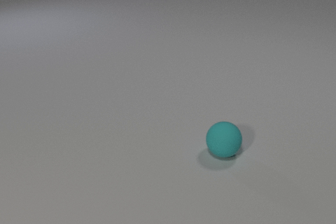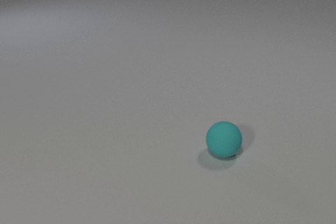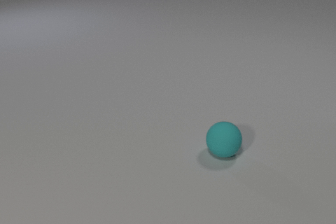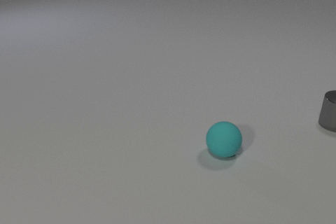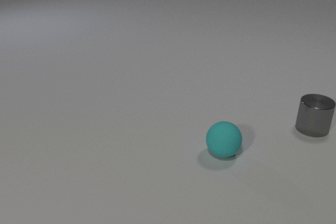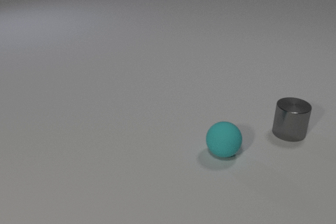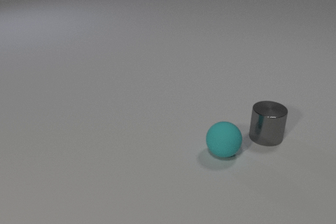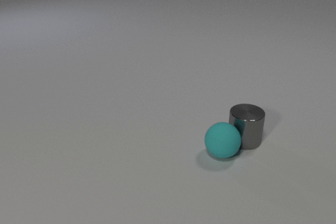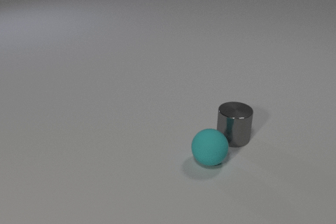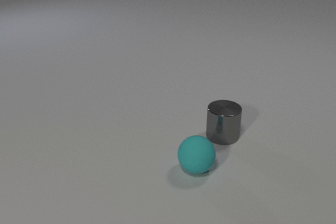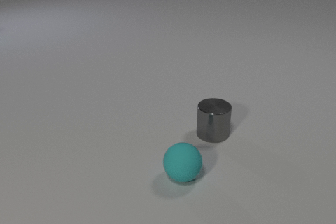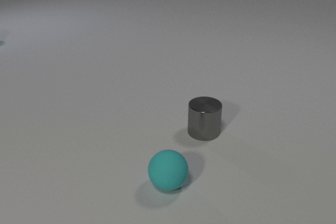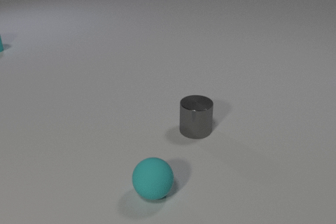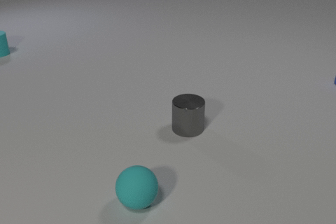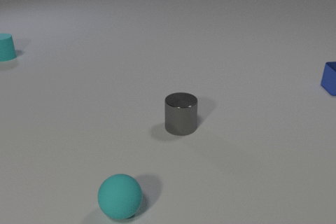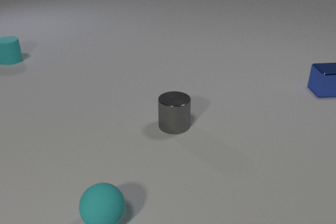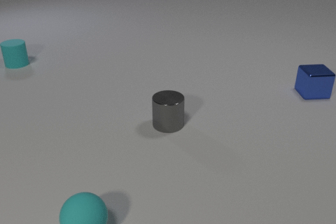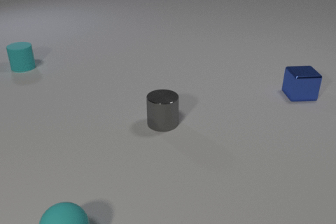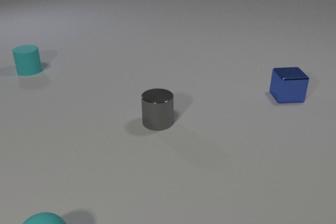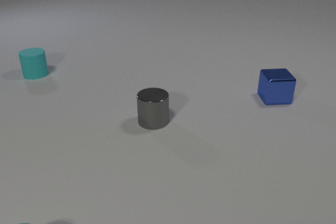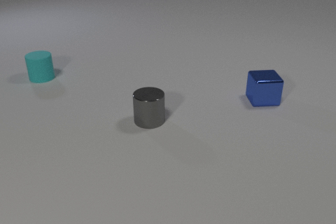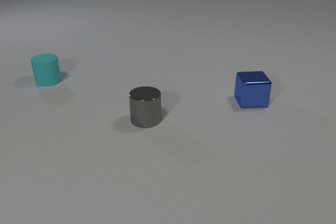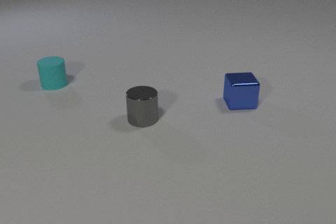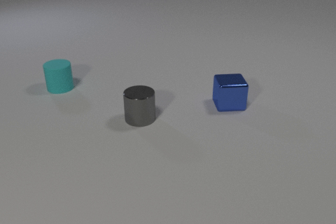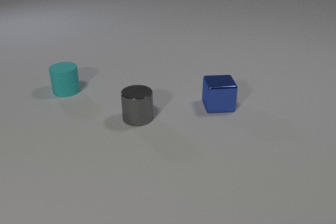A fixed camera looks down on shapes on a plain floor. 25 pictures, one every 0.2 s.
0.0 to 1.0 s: The gray metal cylinder comes in at the right edge, slides to the left and toward the camera.
1.0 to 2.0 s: The gray metal cylinder slides to the left. The cyan rubber sphere rolls toward the camera and to the left. The gray metal cylinder and the cyan rubber sphere collide.
2.0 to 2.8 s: The gray metal cylinder slides to the left. The cyan rubber sphere rolls to the left and toward the camera. The blue metal cube comes in at the right edge, slides to the left and toward the camera. The cyan rubber cylinder comes in at the left edge, slides toward the camera and to the right.
2.8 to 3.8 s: The gray metal cylinder slides to the left. The cyan rubber sphere rolls to the left and toward the camera. The blue metal cube slides to the left and toward the camera. The cyan rubber cylinder slides toward the camera and to the right.
3.8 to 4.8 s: The gray metal cylinder slides to the left and away from the camera. The blue metal cube slides to the left and toward the camera. The cyan rubber cylinder slides toward the camera and to the right.
How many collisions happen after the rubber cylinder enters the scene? 0.
What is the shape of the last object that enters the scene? cube.
Are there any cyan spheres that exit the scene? yes.
